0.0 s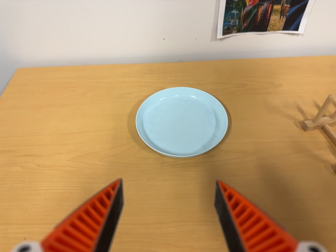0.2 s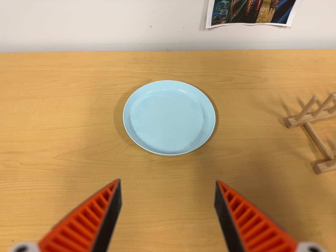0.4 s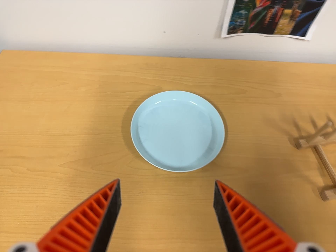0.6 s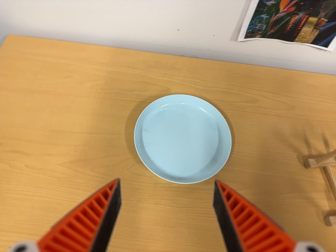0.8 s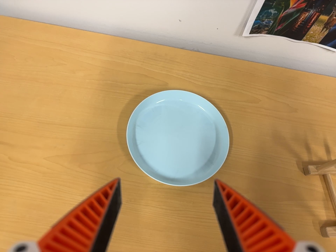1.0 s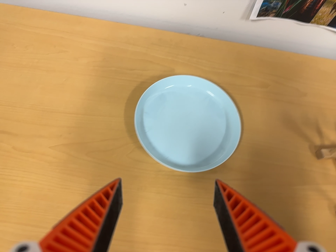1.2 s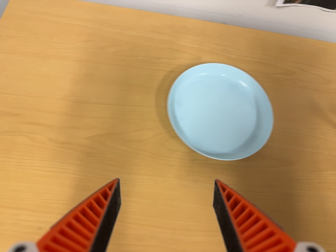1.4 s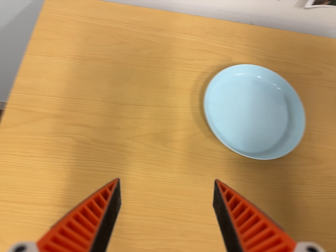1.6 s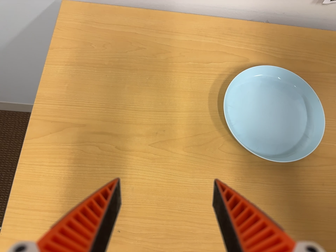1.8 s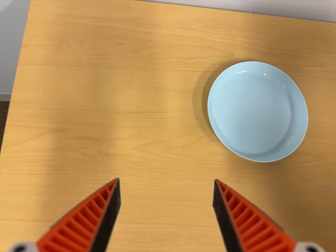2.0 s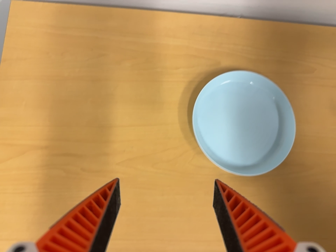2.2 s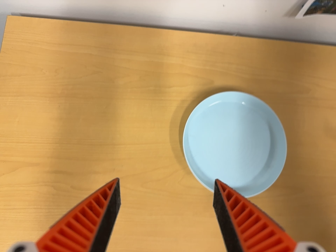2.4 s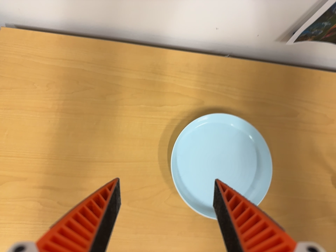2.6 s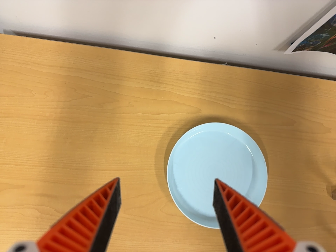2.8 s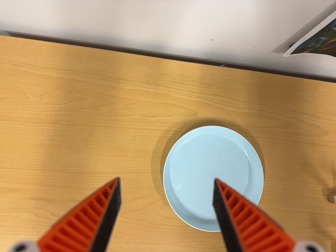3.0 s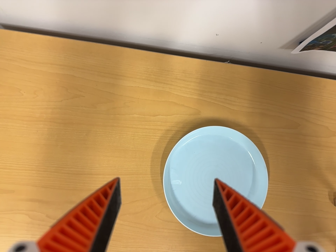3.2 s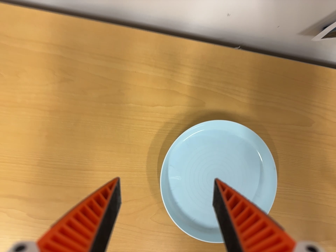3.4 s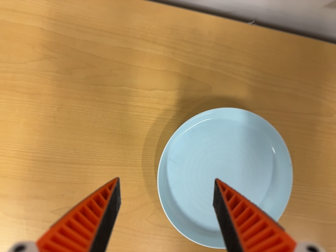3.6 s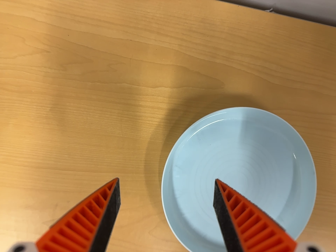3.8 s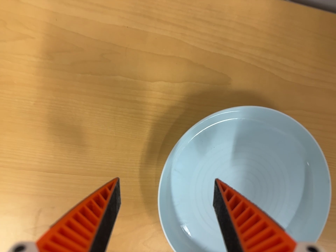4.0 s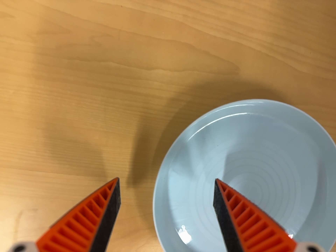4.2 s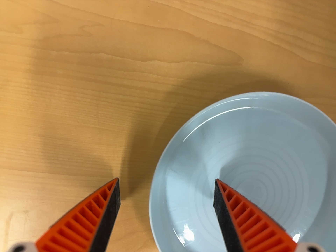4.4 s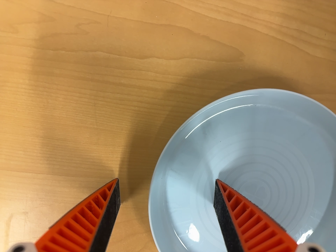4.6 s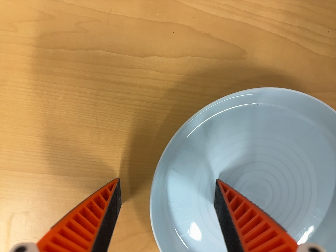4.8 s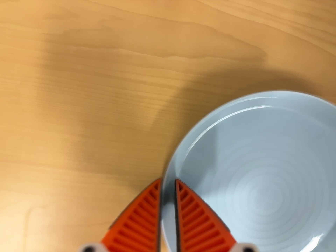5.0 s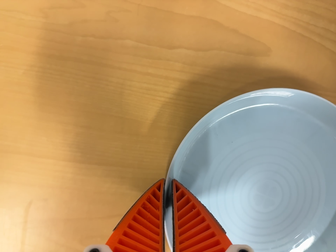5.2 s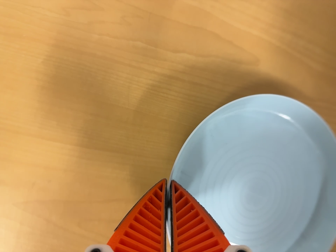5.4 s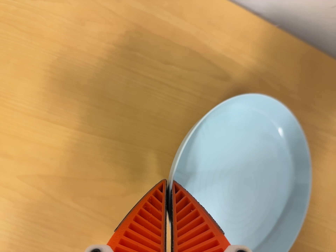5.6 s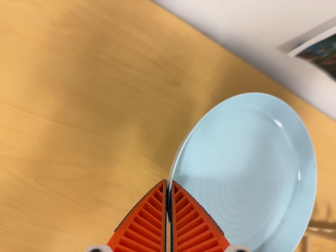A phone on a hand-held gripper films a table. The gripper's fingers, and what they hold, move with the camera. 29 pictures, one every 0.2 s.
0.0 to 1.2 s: The camera travels toward the top of its view, to its left and forward, about 16 cm. Its aim tips toward the bottom of its view by about 15 degrees. It rolls about its line of sight by about 10 degrees, and the scene rotates clockwise.
1.2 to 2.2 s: The camera travels toward the top of its view, about 16 cm. Its aim tips toward the bottom of its view by about 10 degrees.
2.2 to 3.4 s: The camera travels forward and toward the top of its view, about 16 cm, so what stands in front looms larger. Its aim tips toward the bottom of its view by about 10 degrees.
3.4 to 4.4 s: The camera travels forward, about 12 cm, so what stands in front looms larger.
4.4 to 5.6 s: The scene slides to the left, as the camera pans about 20 degrees to its right. It travels backward, toward the bottom of its view and to its left, about 18 cm, so what stands in front gets smaller. Its aim tips toward the top of its view by about 15 degrees. It rolls about its line of sight by about 10 degrees, and the scene rotates clockwise.
The film runs forward here.
